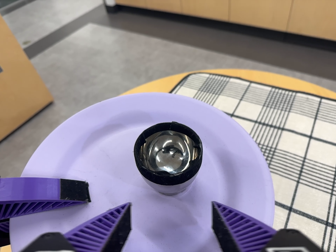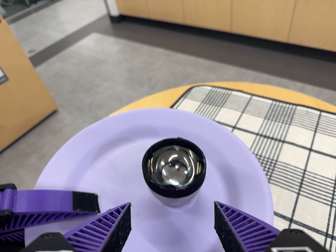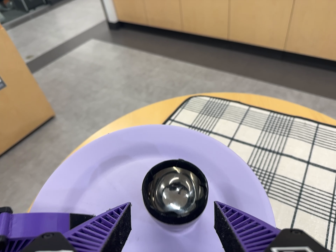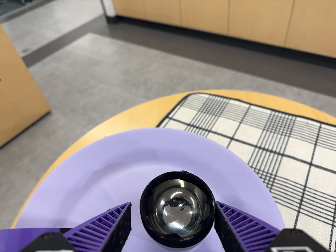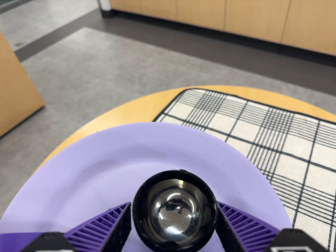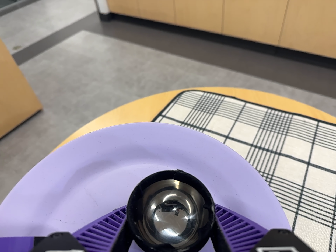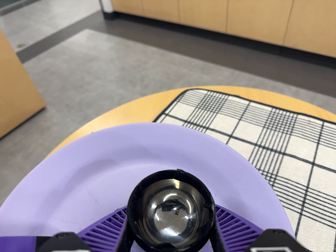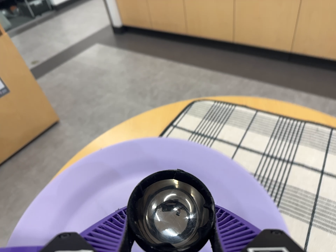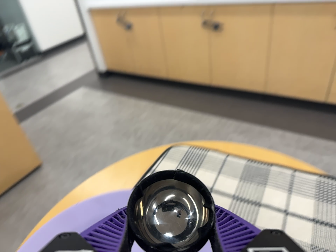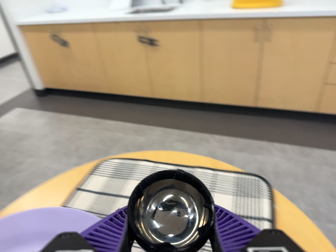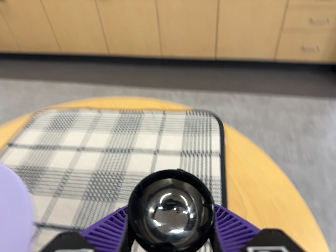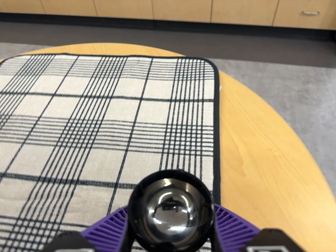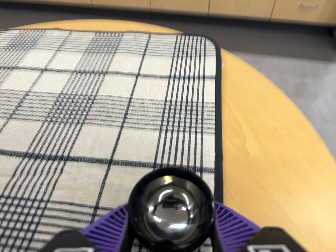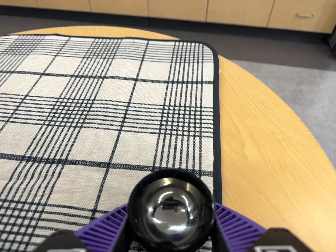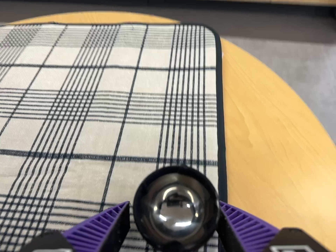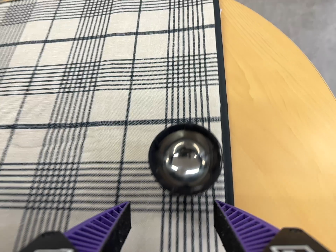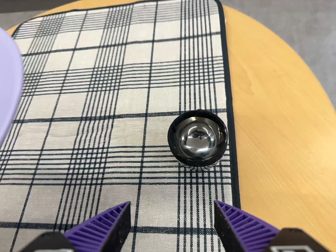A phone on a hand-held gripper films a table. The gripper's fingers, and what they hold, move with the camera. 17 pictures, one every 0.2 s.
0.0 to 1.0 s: The camera shifts only a little, or ends up much as it began.
1.0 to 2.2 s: The camera swings to its right by about 20 degrees, and the scene slides to the left. It travels to its right, toward the bottom of its view and forward, about 18 cm, so close, fixed things drift to the left. It rolls about its line of sight by about 10 degrees, and the scene rotates counterclockwise.
2.2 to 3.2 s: The camera travels backward and toward the bottom of its view, about 8 cm, so what stands in front gets smaller. Its aim tips toward the bottom of its view by about 10 degrees, and the scene shifts upward.
The film runs forward here.
